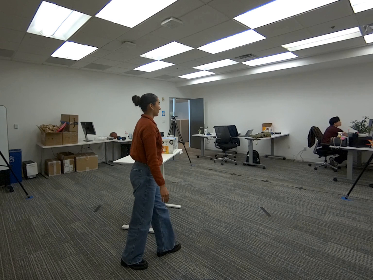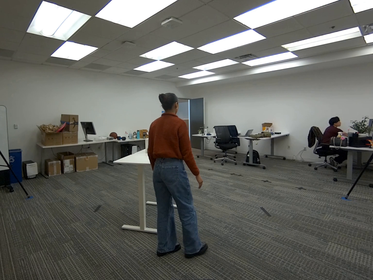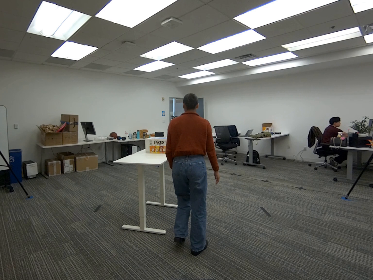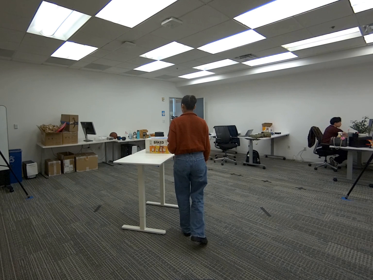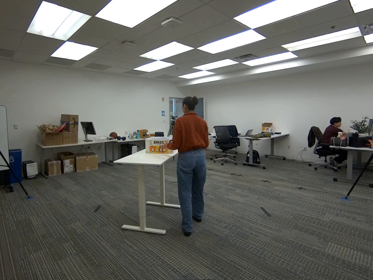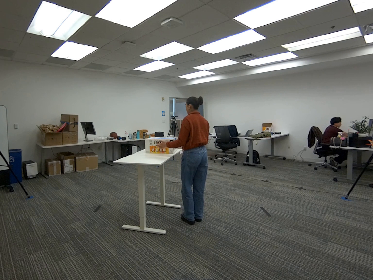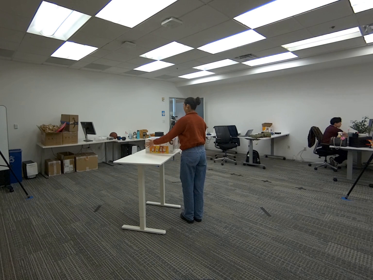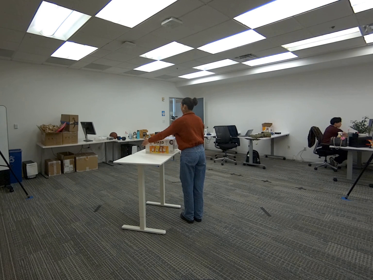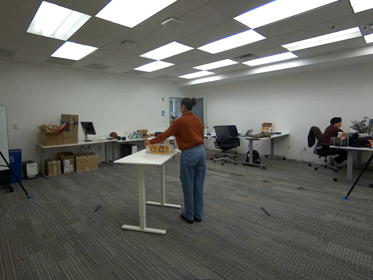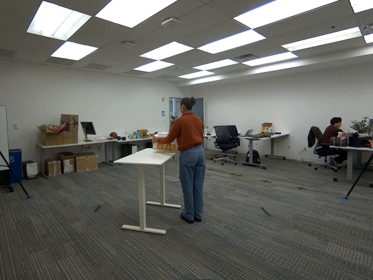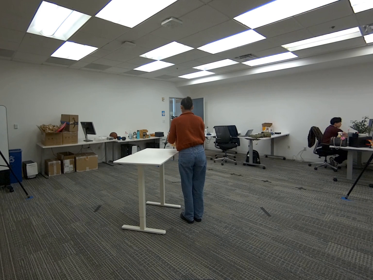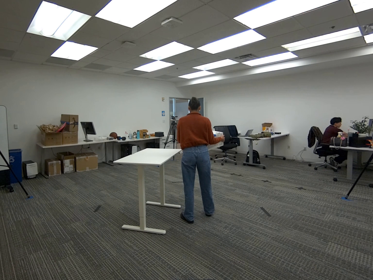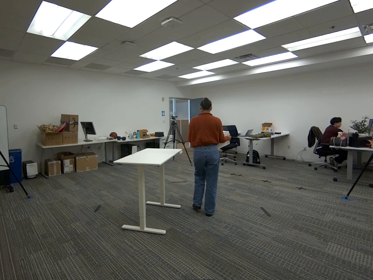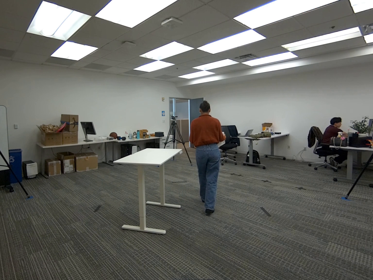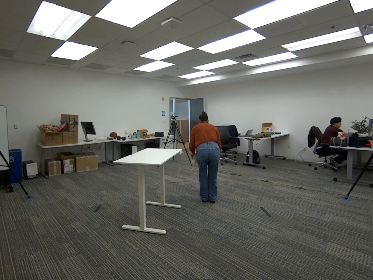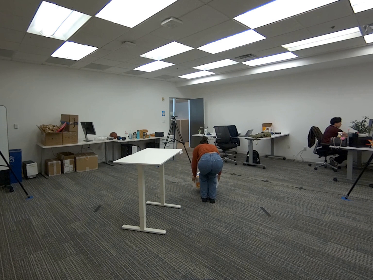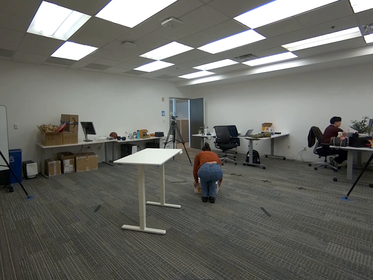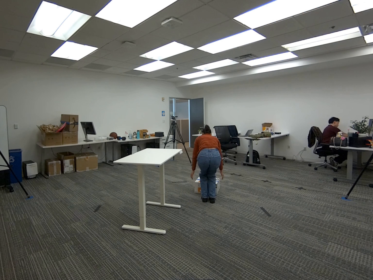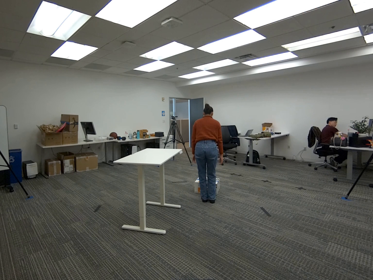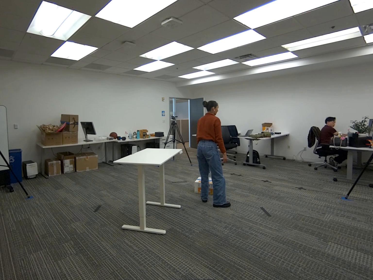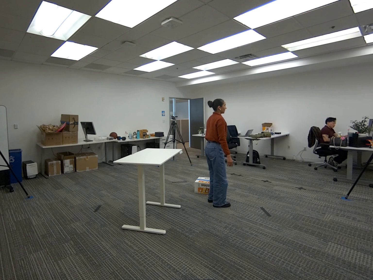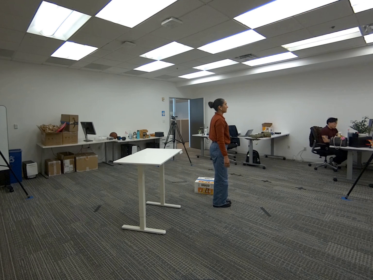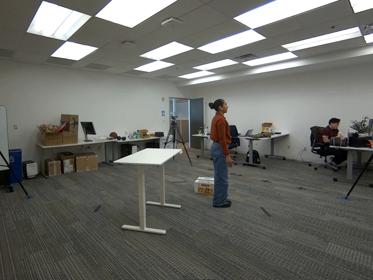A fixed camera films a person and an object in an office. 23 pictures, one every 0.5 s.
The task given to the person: Pick up the snack box from the white desk and place the snack box to the floor.
